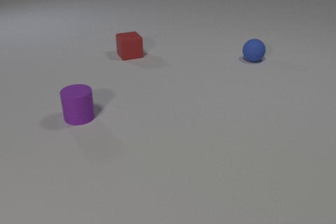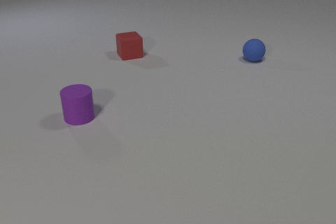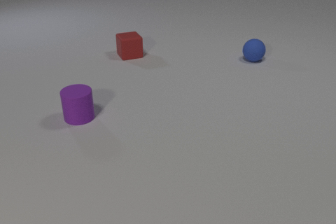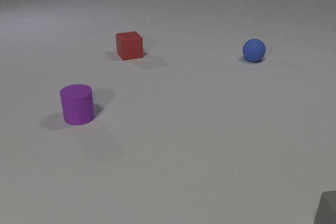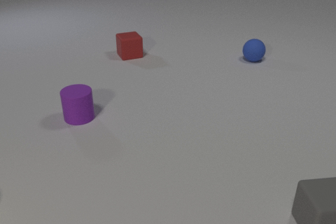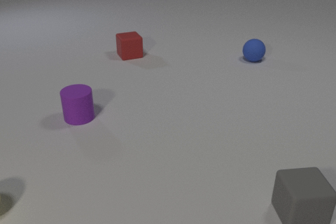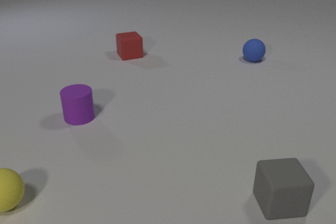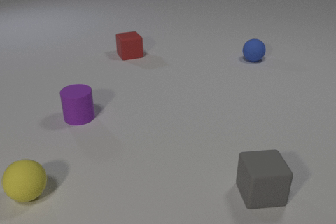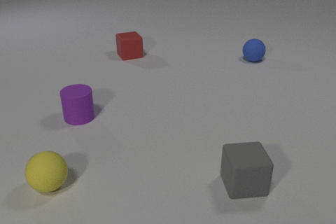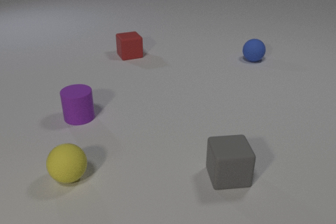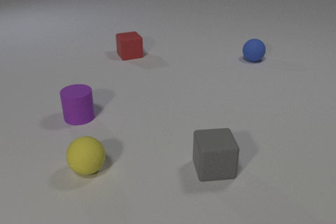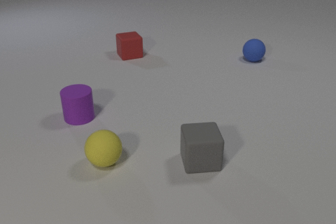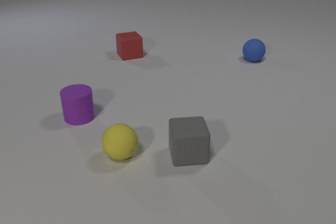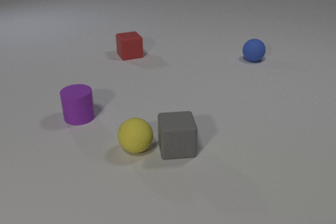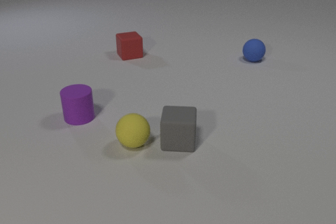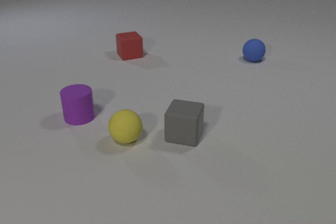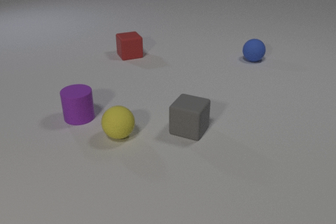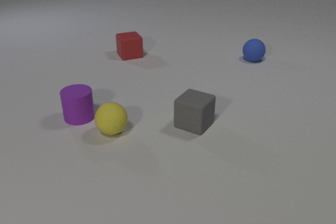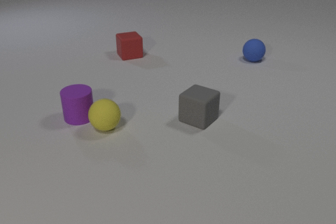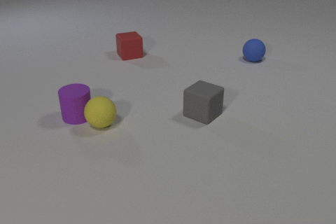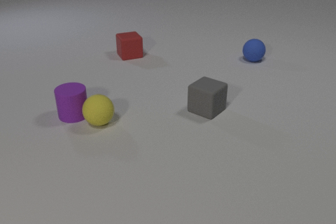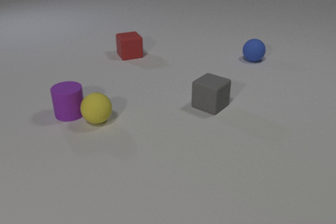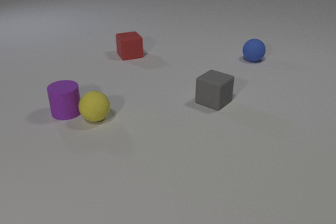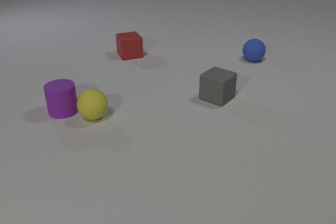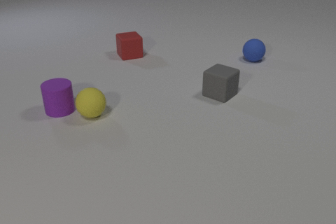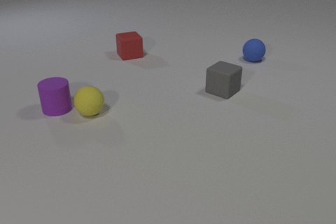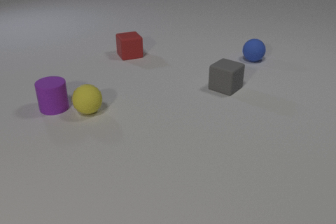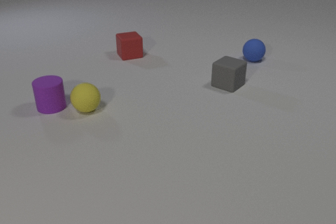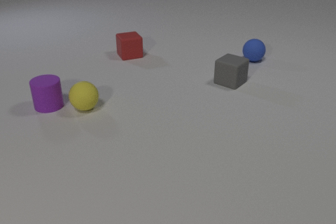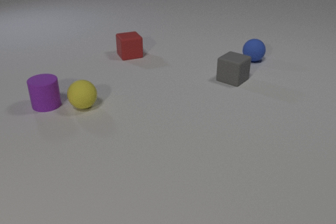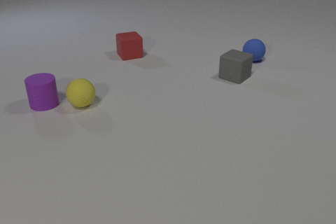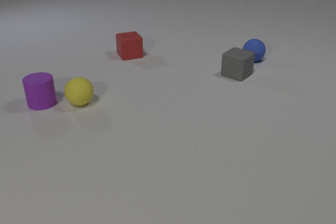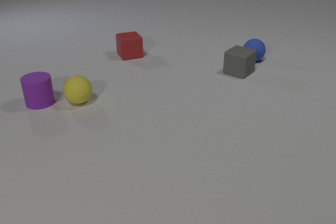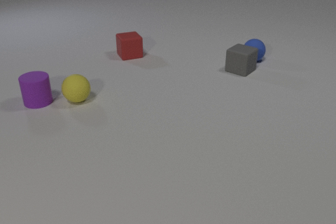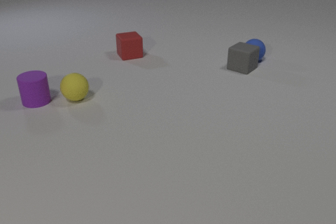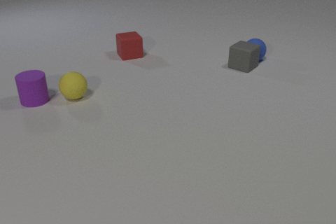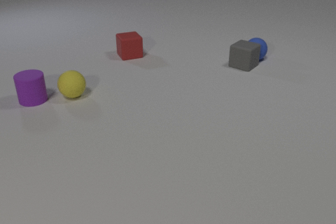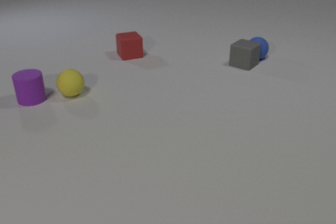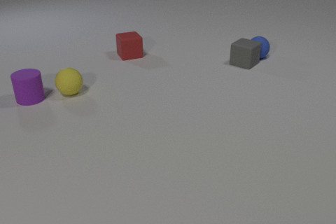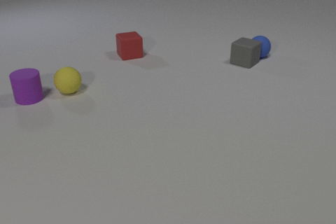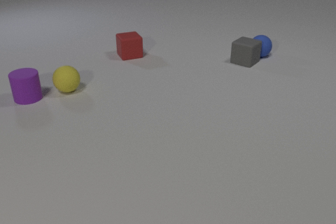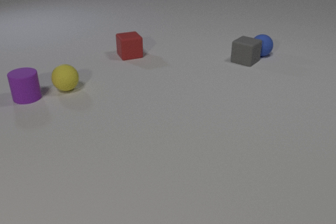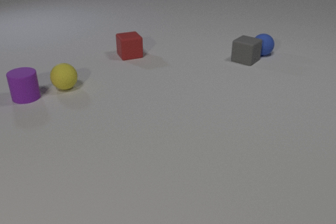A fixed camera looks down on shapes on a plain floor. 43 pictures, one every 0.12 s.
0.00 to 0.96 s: The yellow rubber sphere comes in at the left edge, rolls to the right. The gray rubber cube comes in at the right edge, slides to the left and away from the camera.
0.96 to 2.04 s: The yellow rubber sphere rolls away from the camera and to the right. The gray rubber cube slides away from the camera and to the left, spins clockwise seen from above by about 45 degrees, its near face sliding to the left. The yellow rubber sphere and the gray rubber cube collide.
2.04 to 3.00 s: The yellow rubber sphere rolls away from the camera and to the left. The gray rubber cube slides away from the camera. The purple rubber cylinder slides away from the camera and to the left. The yellow rubber sphere and the purple rubber cylinder collide.
3.00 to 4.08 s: The yellow rubber sphere rolls away from the camera. The gray rubber cube slides away from the camera. The purple rubber cylinder slides away from the camera and to the left.
4.08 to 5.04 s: The yellow rubber sphere rolls away from the camera. The gray rubber cube slides away from the camera. The purple rubber cylinder slides away from the camera and to the left. The blue rubber sphere rolls away from the camera and to the right. The gray rubber cube and the blue rubber sphere collide.
What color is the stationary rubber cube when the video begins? red.
What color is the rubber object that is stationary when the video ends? red.
How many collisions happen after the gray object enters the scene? 3.
